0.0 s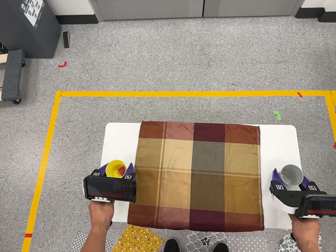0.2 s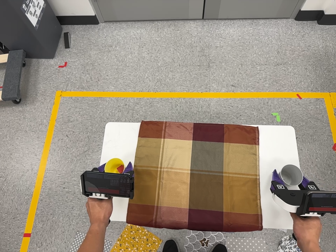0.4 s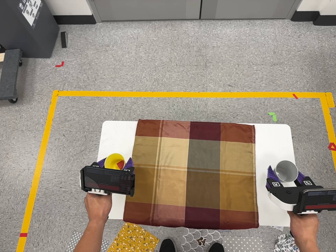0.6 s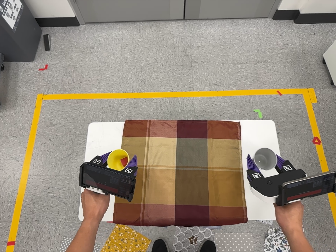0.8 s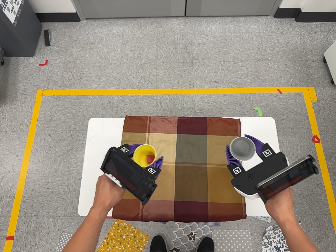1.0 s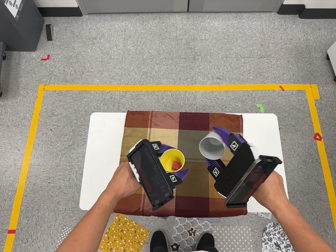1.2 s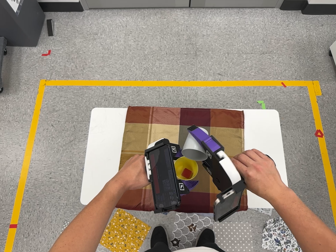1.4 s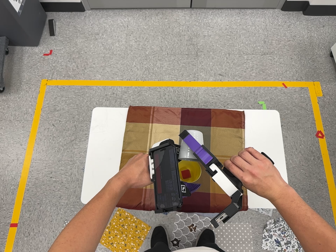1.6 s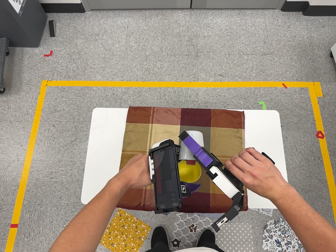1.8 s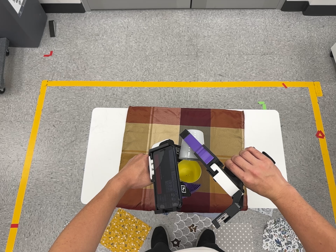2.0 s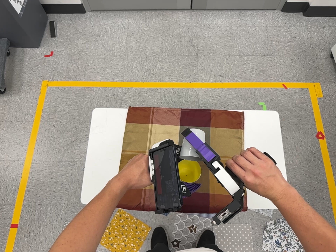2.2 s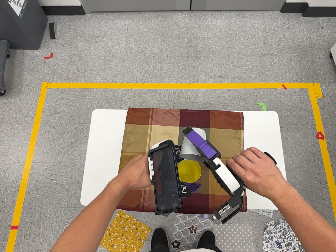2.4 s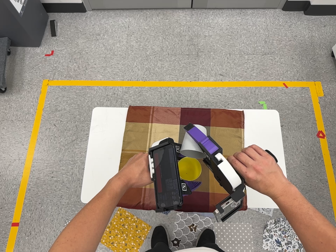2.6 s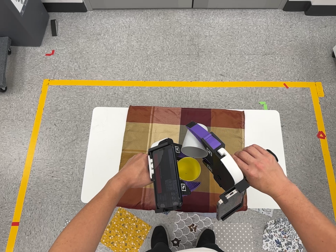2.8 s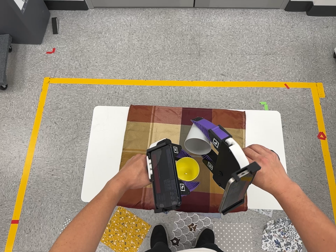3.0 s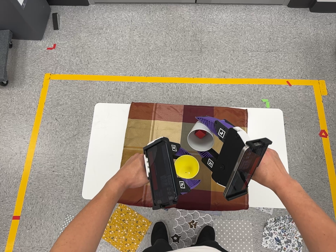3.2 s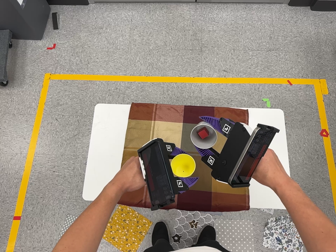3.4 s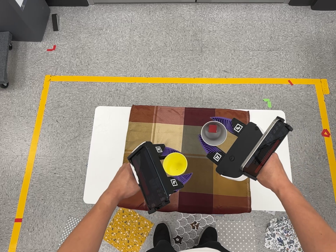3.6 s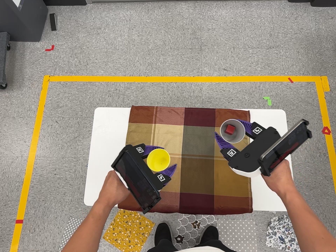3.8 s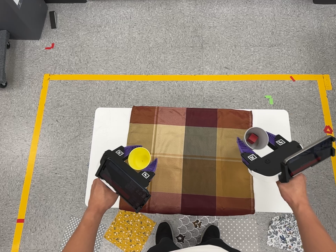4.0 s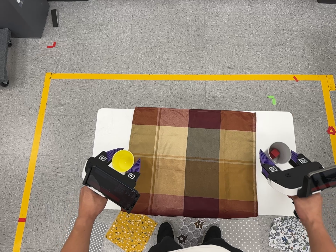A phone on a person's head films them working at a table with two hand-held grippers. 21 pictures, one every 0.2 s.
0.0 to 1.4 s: The camera travels toward the bottom of its view, about 5 cm, so close, fixed things drift upward.
1.4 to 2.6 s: The camera keeps its place and its aim.
2.6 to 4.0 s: The camera travels toward the top of its view and forward, about 8 cm.
The film runs backward here.
